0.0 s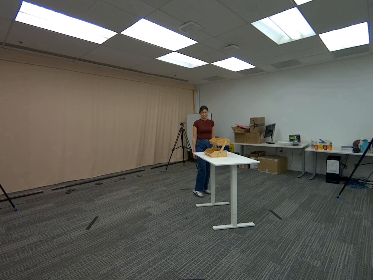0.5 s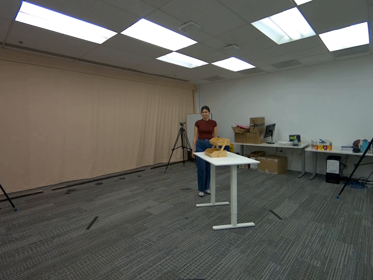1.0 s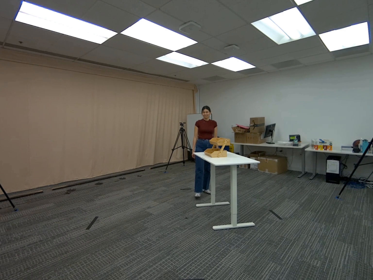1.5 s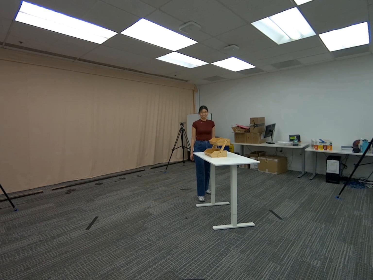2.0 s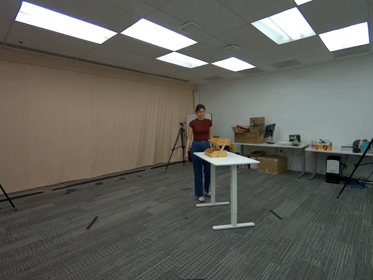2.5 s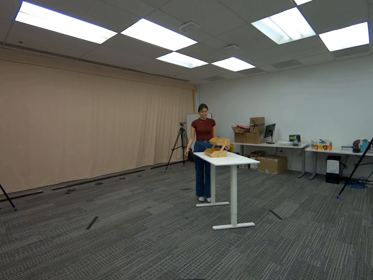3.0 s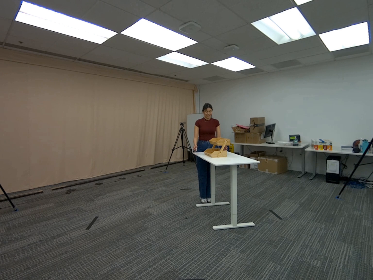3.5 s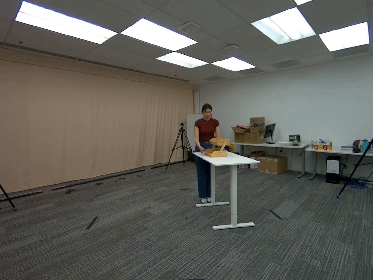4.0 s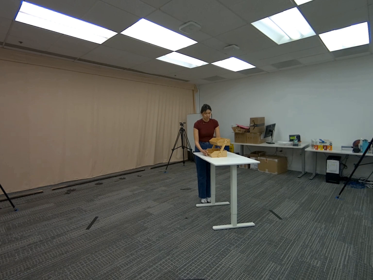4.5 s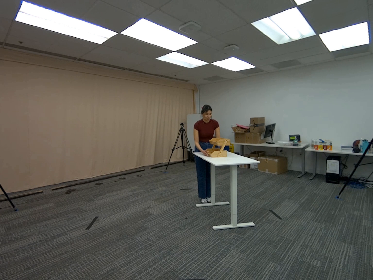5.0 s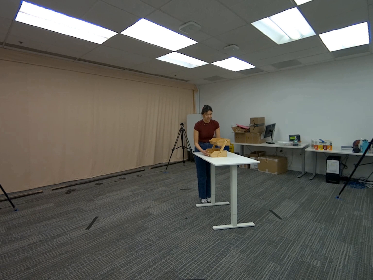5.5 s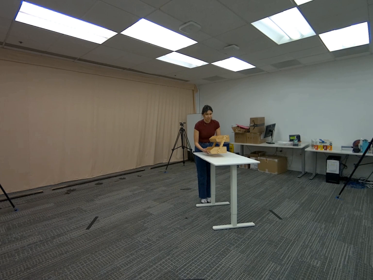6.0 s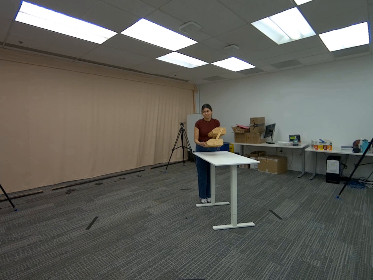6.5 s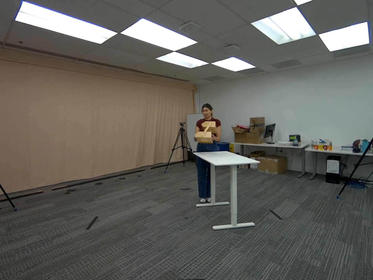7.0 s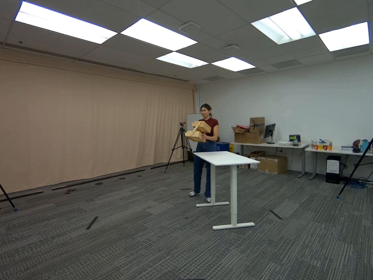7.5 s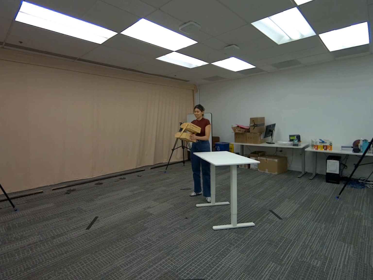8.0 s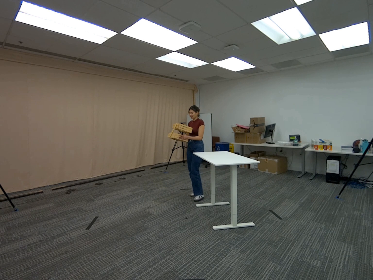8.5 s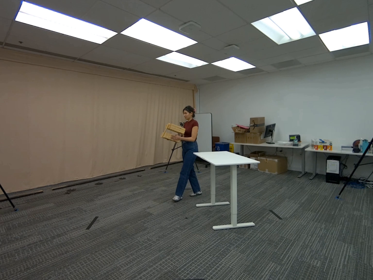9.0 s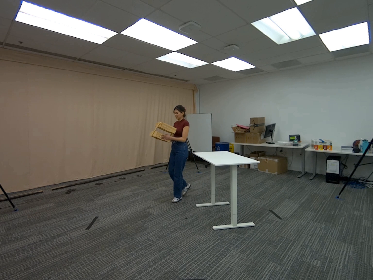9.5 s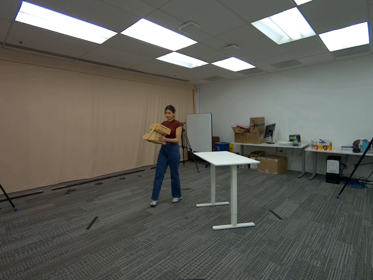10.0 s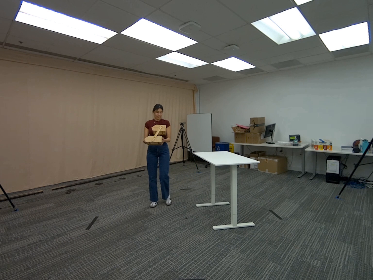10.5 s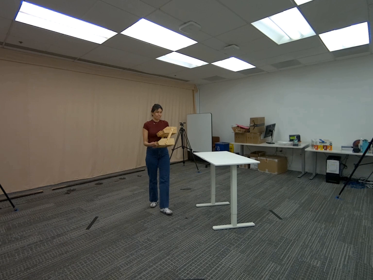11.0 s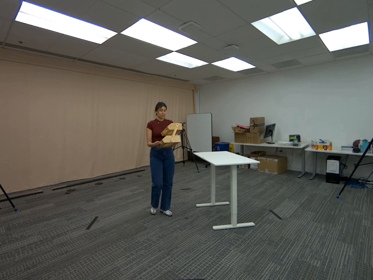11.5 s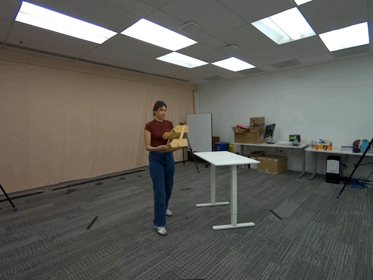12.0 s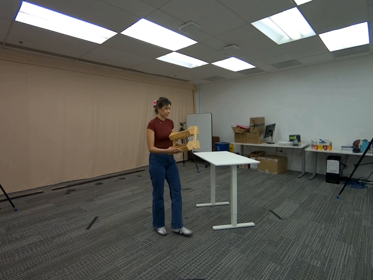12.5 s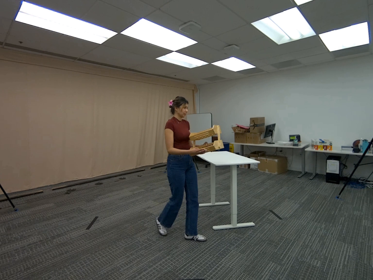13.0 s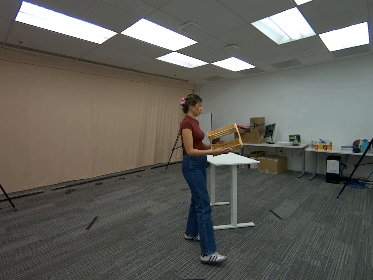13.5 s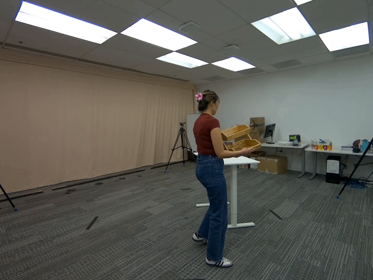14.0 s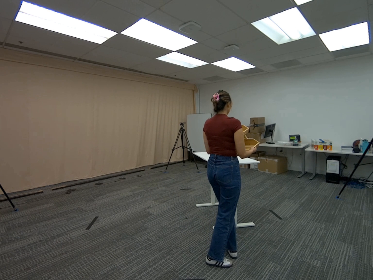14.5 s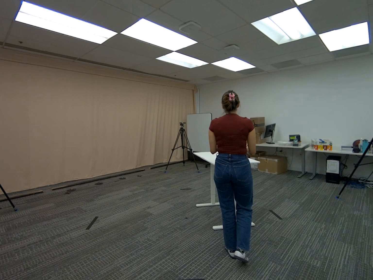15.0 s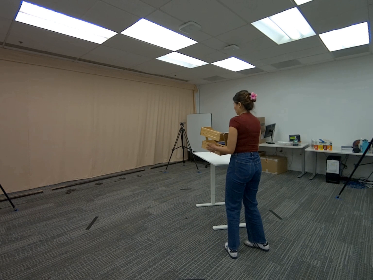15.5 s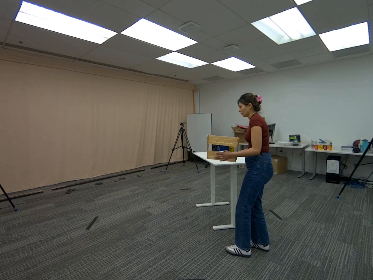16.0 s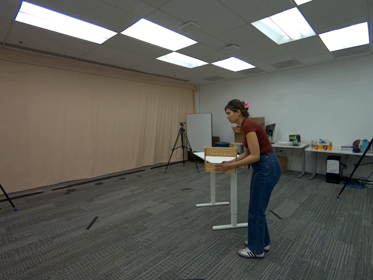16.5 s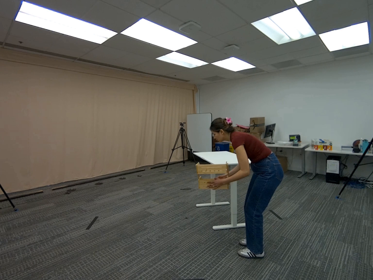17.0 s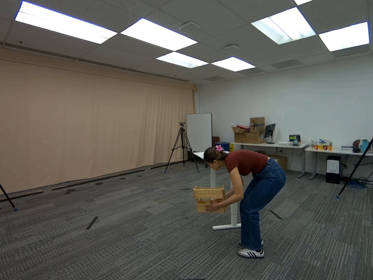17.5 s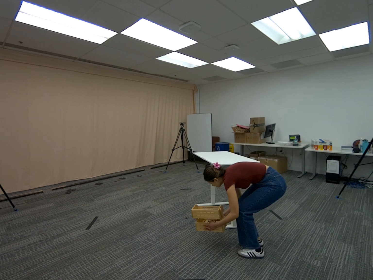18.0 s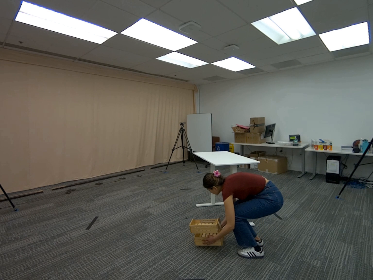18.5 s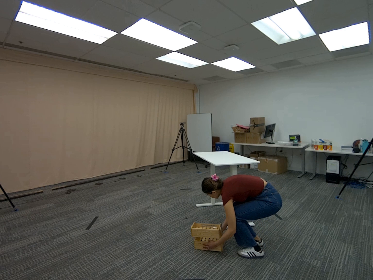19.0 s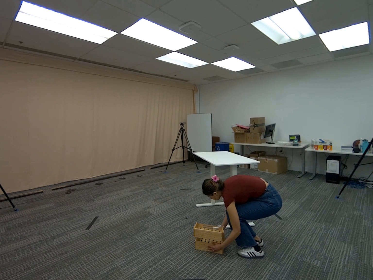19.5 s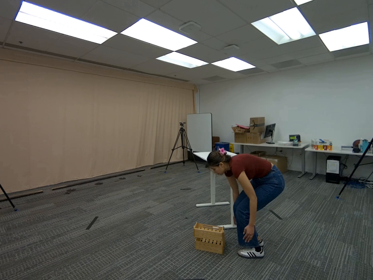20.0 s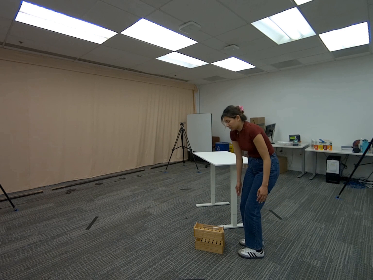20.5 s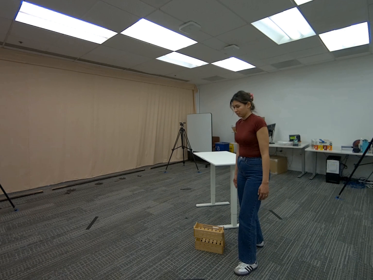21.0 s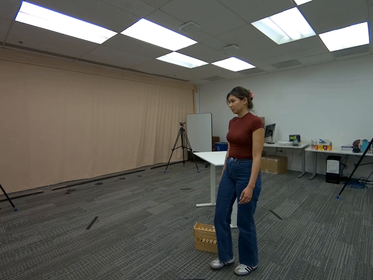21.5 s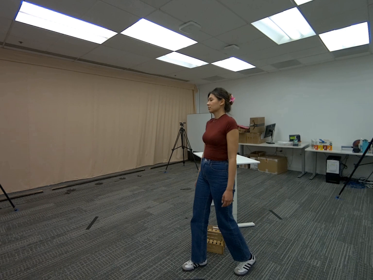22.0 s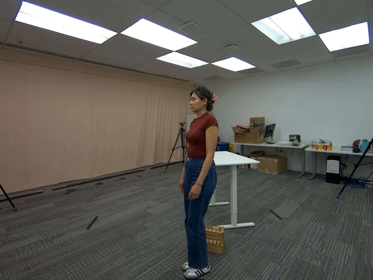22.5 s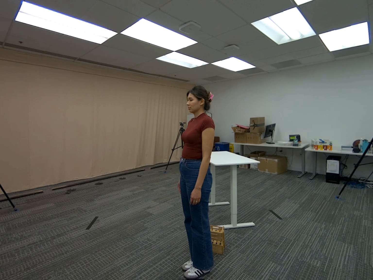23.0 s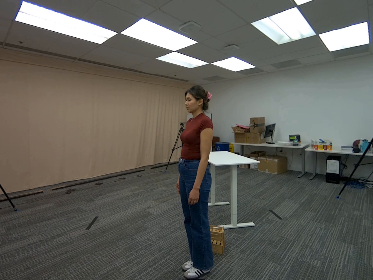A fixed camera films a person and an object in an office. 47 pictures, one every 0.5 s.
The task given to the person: Walk over to the wooden crate on the white desk and pick up the wooden crate from the bottom shelf using both hands and place on the ground.
